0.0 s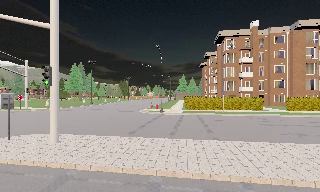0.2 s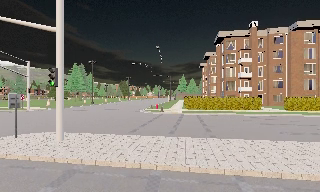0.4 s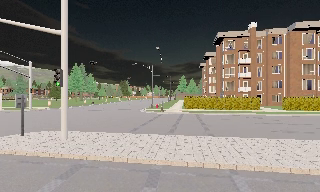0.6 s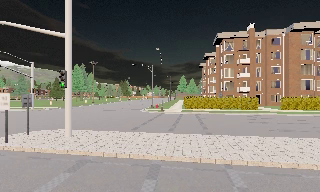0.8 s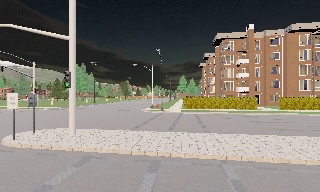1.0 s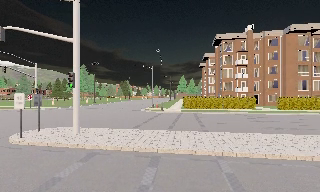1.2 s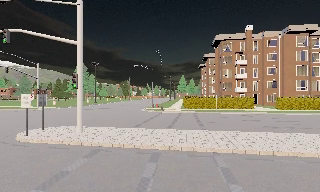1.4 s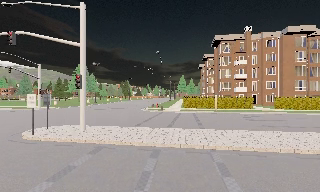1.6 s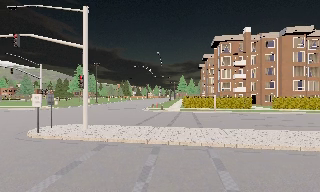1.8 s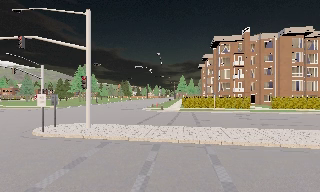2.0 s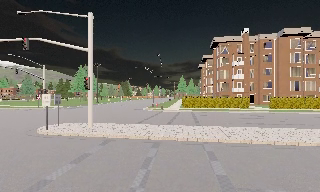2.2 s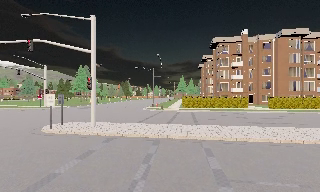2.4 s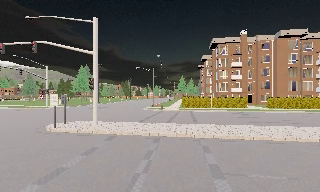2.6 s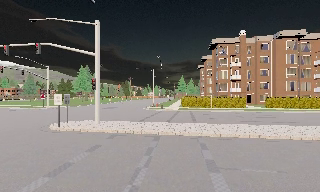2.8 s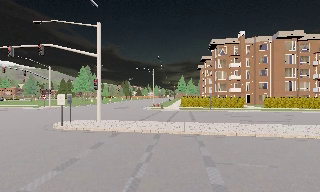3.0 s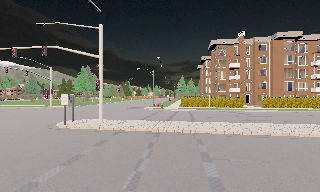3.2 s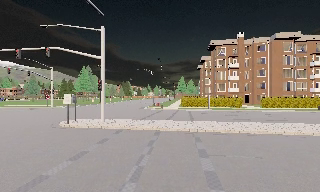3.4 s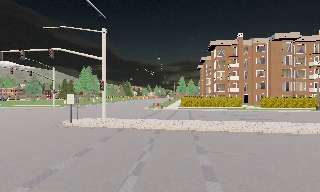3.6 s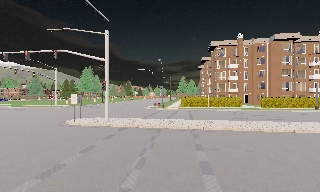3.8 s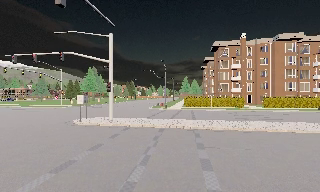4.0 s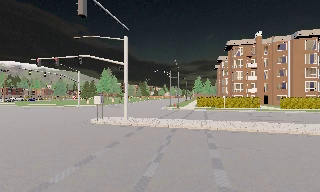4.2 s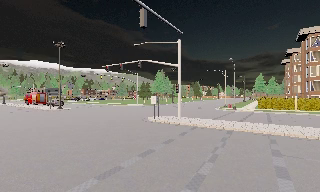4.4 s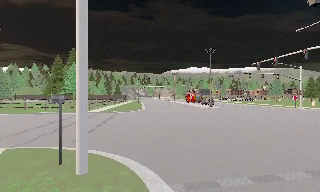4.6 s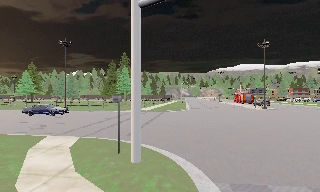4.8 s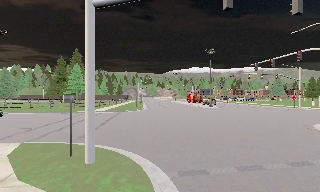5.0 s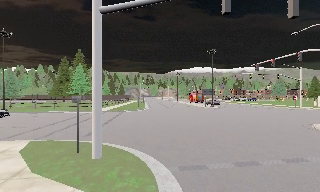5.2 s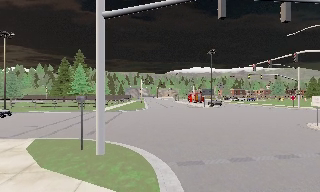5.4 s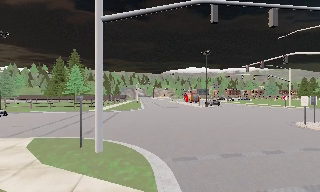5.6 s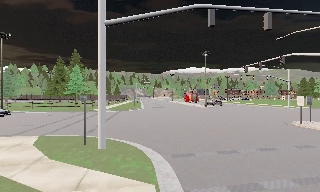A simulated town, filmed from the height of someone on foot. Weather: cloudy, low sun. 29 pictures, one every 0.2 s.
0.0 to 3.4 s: The camera travels backward, about 6 m, so what stands in front gets smaller.
3.4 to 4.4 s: The camera swings to its left by about 75 degrees, and the scene slides to the right. It travels backward, about 2 m.
4.4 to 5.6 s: The camera travels backward, about 2 m, so what stands in front gets smaller.
The film runs backward here.
